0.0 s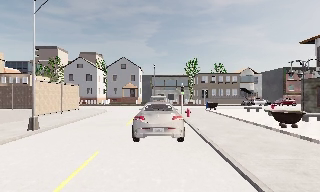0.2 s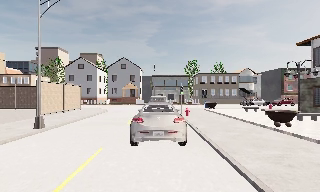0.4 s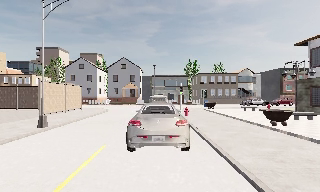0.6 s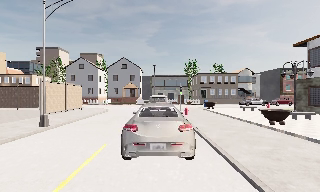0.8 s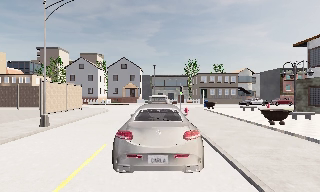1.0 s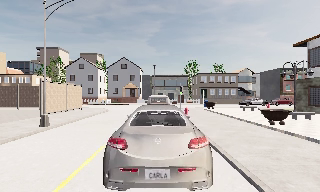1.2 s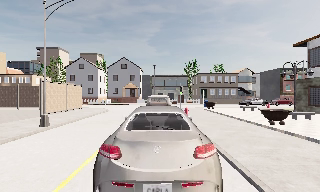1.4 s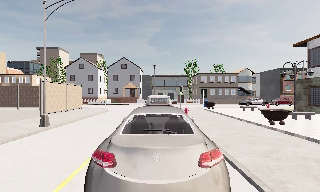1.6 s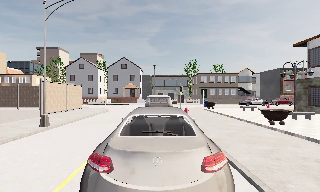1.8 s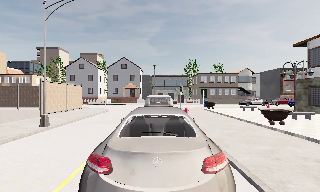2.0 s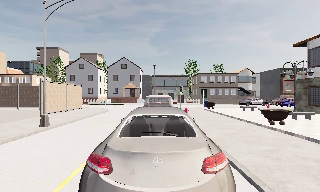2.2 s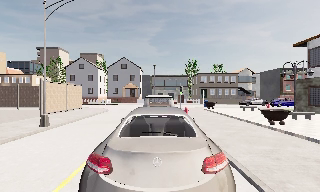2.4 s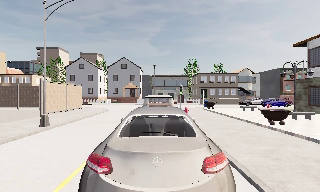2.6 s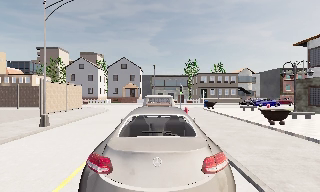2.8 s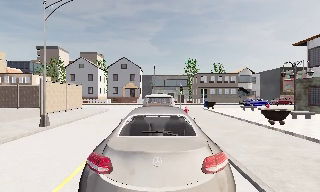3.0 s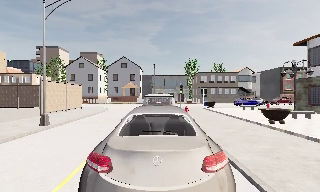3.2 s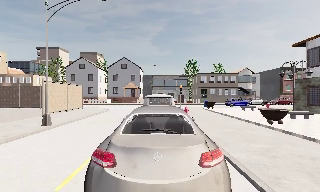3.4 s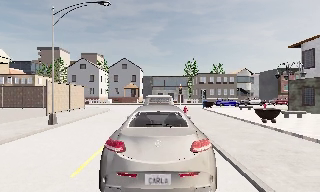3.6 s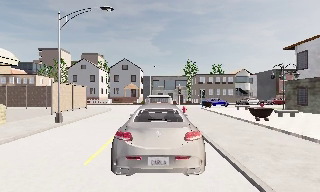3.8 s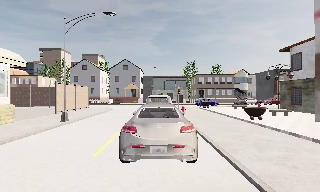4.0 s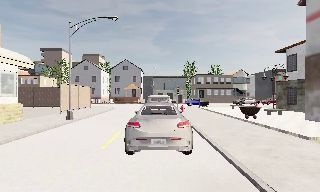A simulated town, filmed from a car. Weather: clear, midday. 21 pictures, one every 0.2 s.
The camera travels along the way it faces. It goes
backward.
0.0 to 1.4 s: The camera travels backward, about 1 m, so what stands in front gets smaller. It loses speed.
1.4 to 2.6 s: The camera keeps its place and its aim.
2.6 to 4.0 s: The camera travels backward, about 2.5 m, so what stands in front gets smaller. It gains speed.
The film runs backward here.
